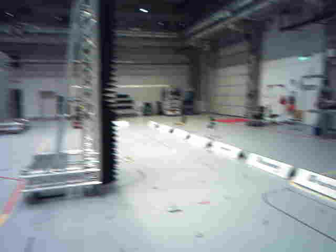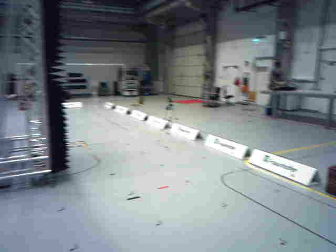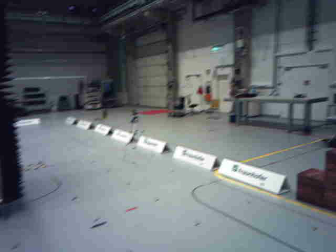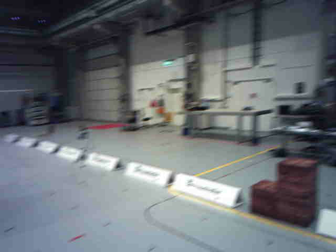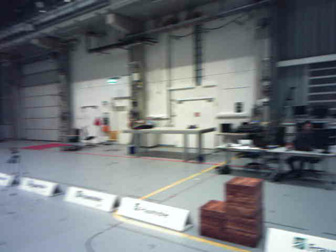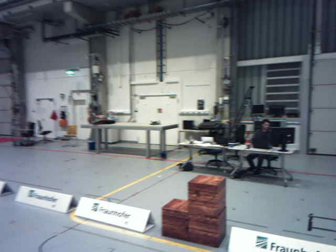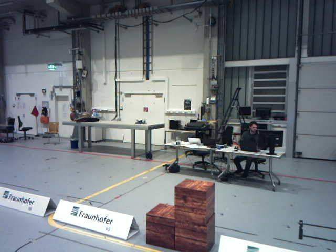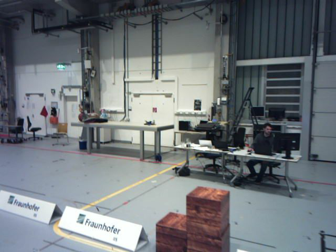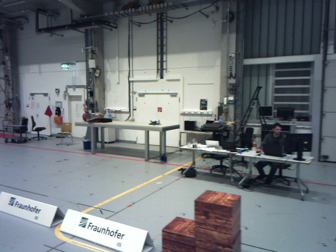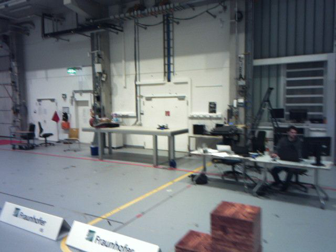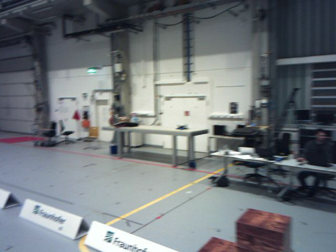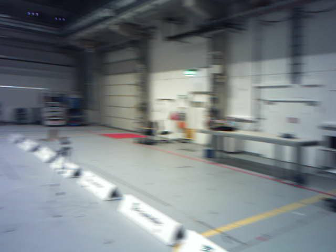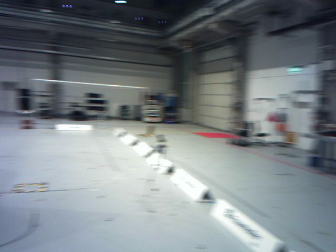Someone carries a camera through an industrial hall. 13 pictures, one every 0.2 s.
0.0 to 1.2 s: The camera pans to its right, which is clockwise from overhead, by about 45 degrees. It travels forward, about 1.4 m.
1.2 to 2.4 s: The camera swings to its left by about 45 degrees, and the scene slides to the right. It travels forward, about 1.4 m.
The film runs forward here.
